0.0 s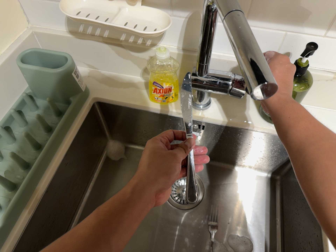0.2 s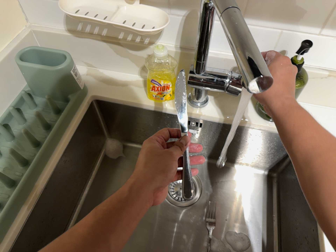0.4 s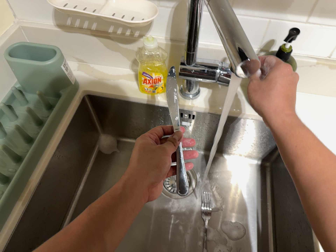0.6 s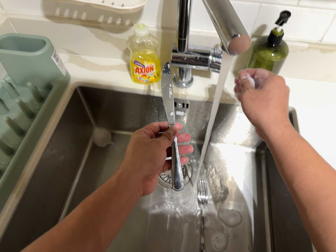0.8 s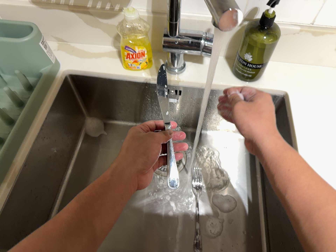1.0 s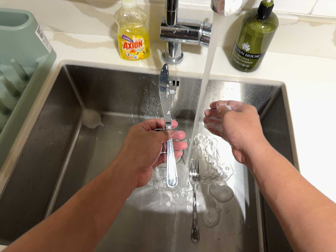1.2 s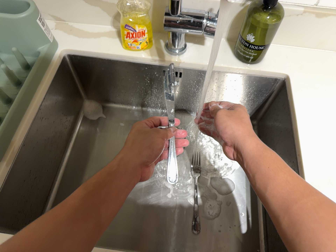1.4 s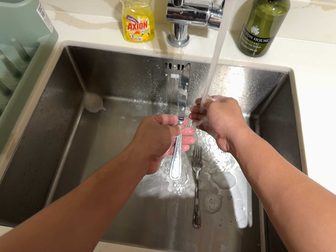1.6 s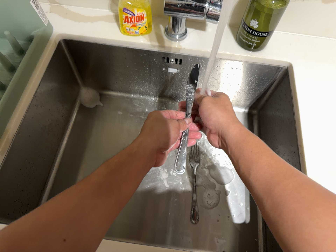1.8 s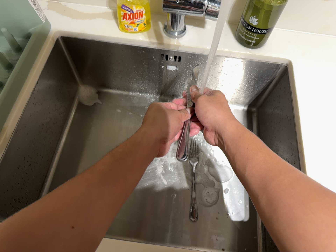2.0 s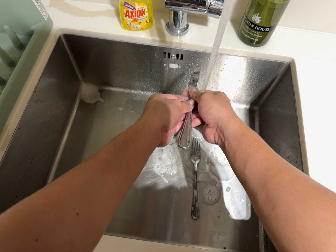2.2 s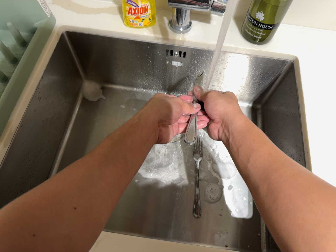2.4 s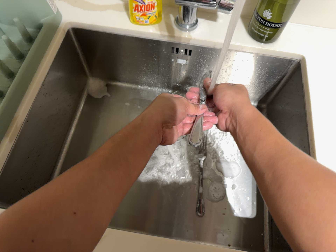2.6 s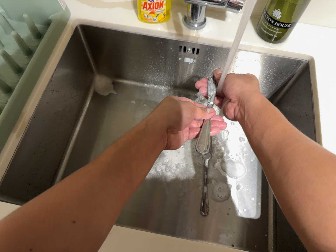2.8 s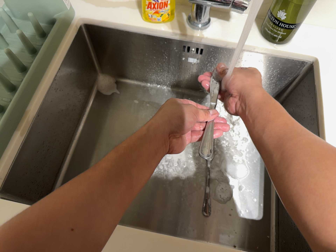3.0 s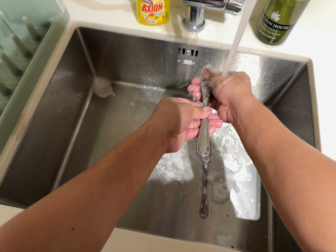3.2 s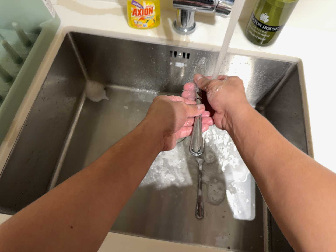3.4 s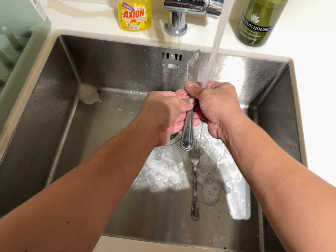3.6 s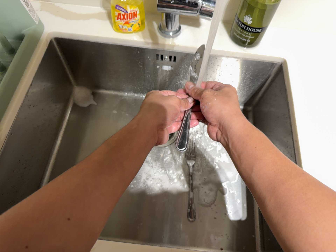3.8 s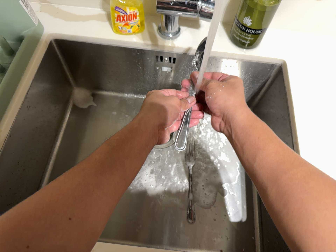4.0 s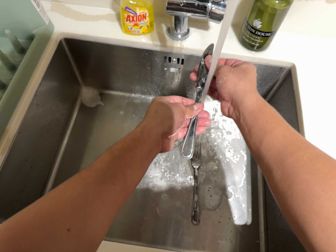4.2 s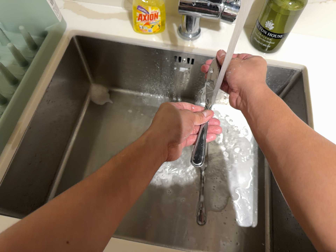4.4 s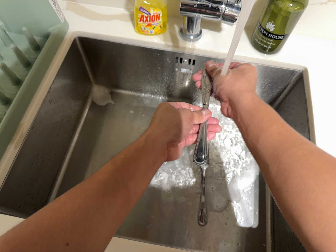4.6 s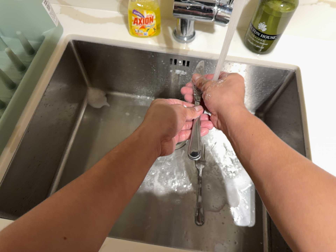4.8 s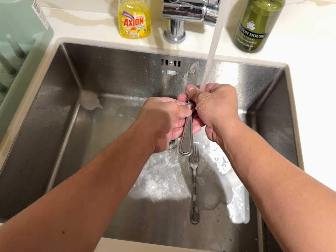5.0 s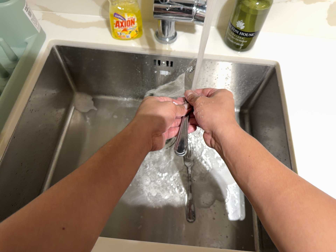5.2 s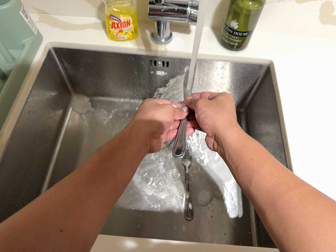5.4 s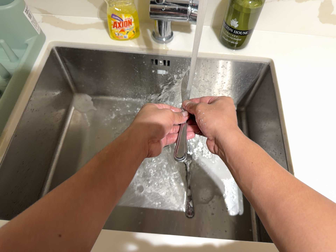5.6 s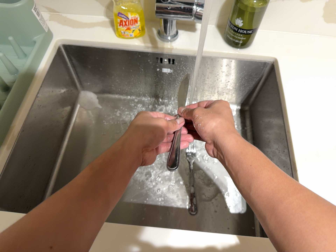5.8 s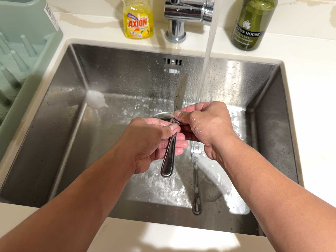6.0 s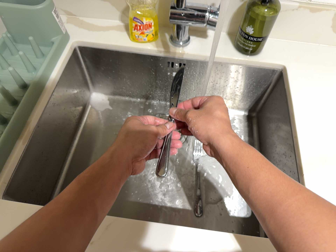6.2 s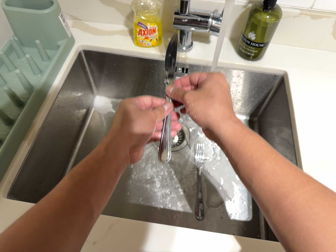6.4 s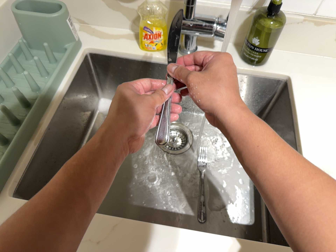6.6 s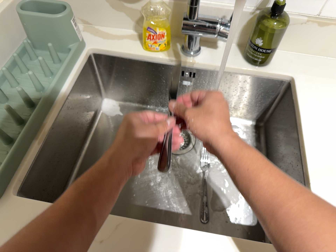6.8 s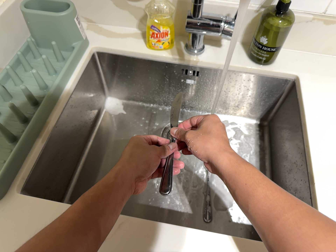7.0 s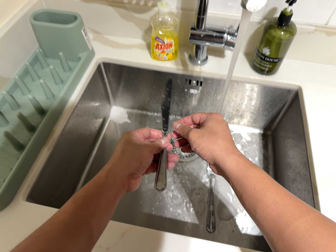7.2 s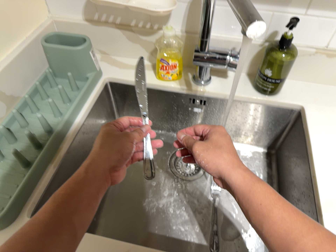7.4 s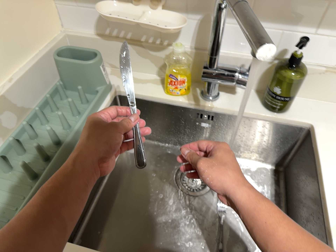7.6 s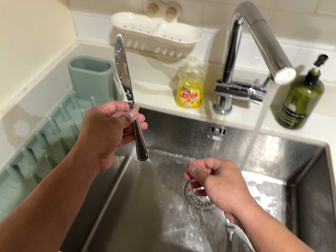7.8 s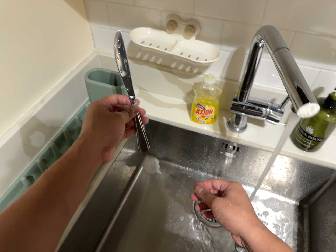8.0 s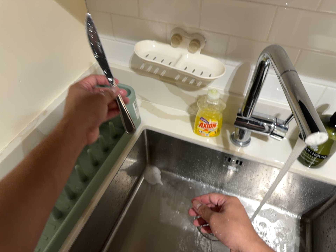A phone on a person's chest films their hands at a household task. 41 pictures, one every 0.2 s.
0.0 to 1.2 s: The camera travels toward the bottom of its view, about 7 cm, so close, fixed things drift upward.
1.2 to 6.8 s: The camera travels toward the bottom of its view, about 8 cm.
6.8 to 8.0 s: The camera travels toward the top of its view, about 12 cm, so close, fixed things drift downward. Its aim tips toward the top of its view by about 10 degrees, and the scene shifts downward.
The film runs forward here.
